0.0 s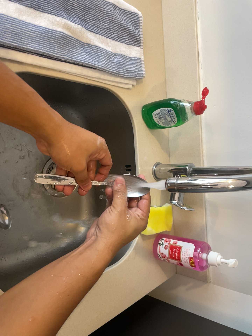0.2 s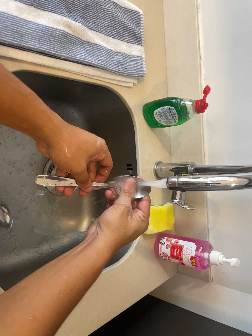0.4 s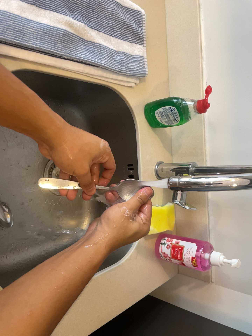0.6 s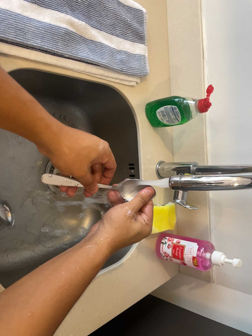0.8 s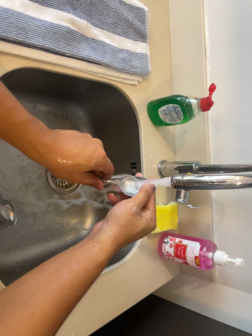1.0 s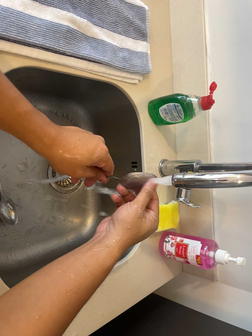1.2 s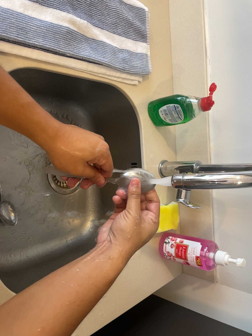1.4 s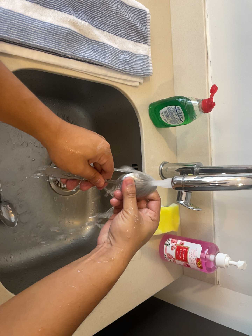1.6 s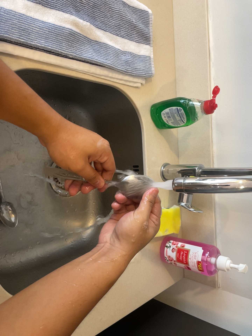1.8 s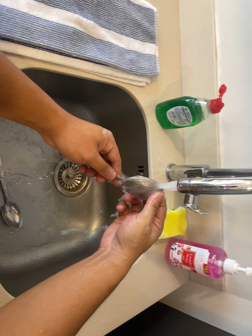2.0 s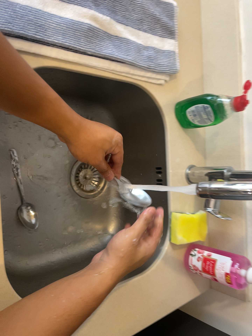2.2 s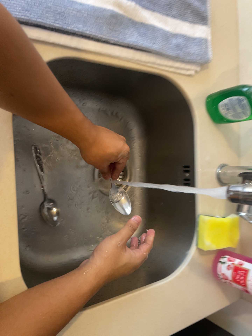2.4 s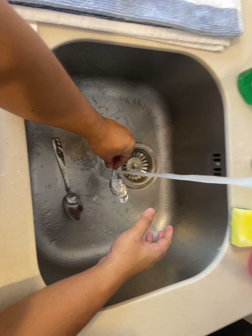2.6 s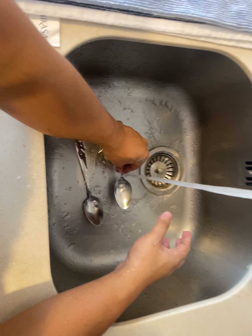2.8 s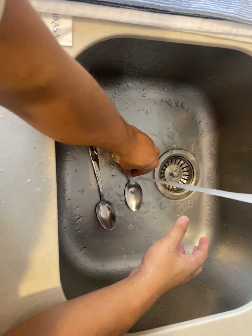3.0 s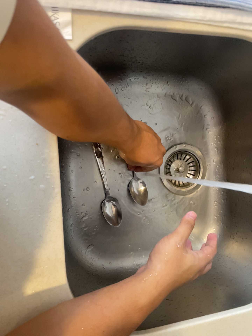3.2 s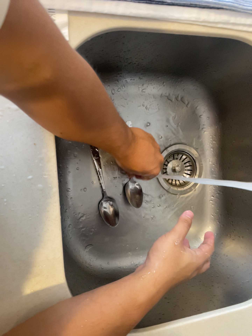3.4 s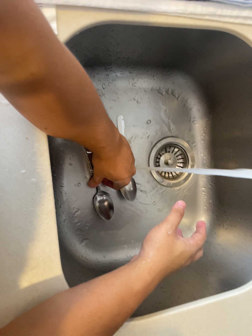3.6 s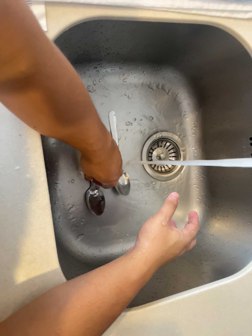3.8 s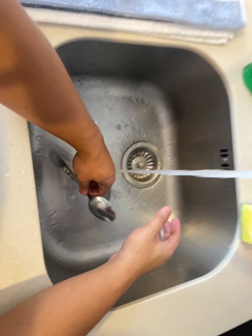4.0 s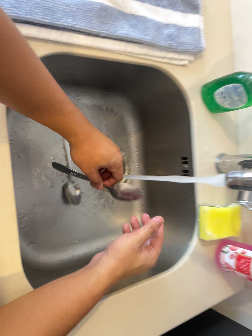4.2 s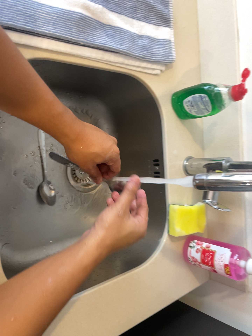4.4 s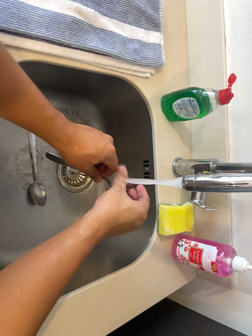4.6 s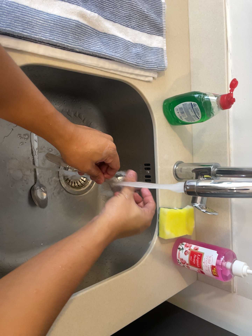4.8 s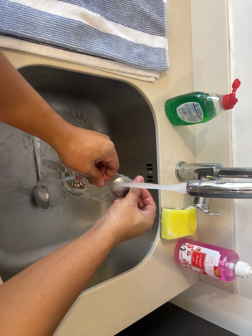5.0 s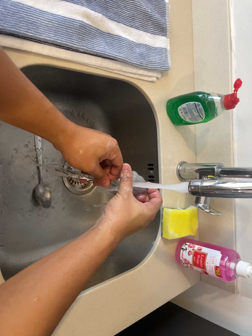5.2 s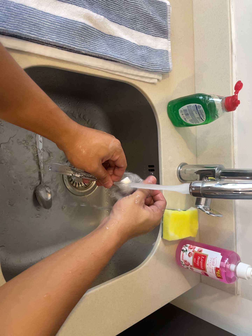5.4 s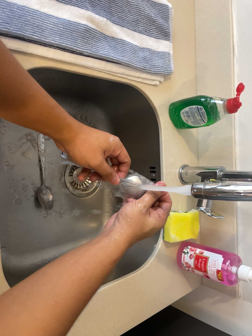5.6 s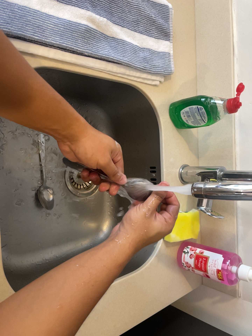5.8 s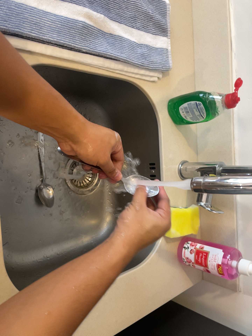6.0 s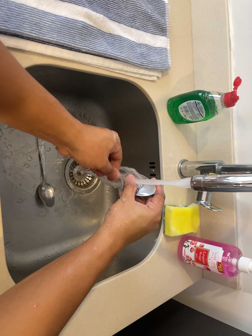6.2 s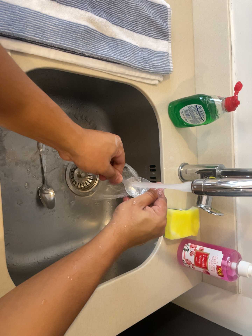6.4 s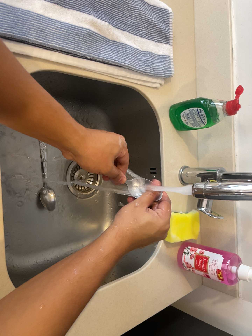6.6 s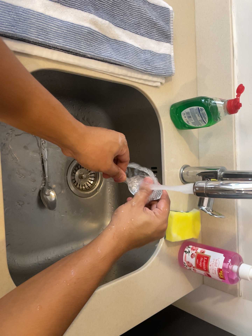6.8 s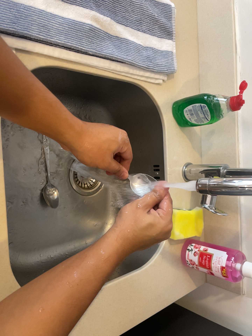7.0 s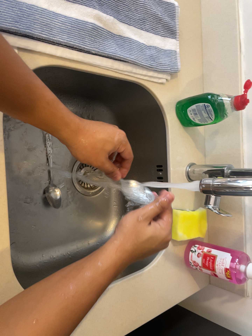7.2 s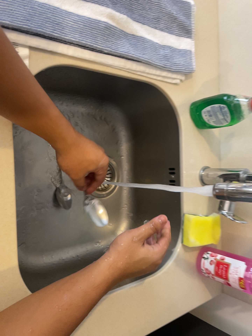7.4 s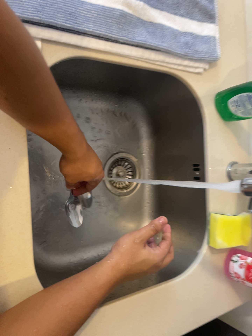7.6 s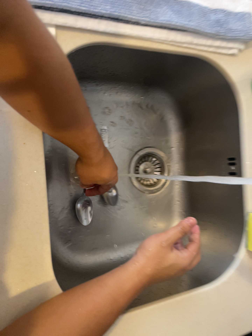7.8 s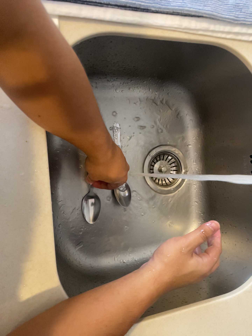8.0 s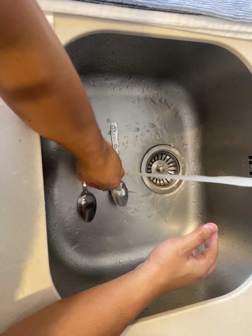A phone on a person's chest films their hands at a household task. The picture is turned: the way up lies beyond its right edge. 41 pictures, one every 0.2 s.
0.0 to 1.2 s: The camera keeps its place and its aim.
1.2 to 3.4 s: The scene slides to the right, as the camera pans about 30 degrees to its left. It travels forward, about 16 cm, so what stands in front looms larger.
3.4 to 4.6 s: The camera swings to its right by about 25 degrees, and the scene slides to the left. It travels backward, about 12 cm, so what stands in front gets smaller.
4.6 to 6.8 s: The camera keeps its place and its aim.
6.8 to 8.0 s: The camera swings to its left by about 20 degrees, and the scene slides to the right. It travels forward and to its right, about 12 cm, so what stands in front looms larger.
The film runs forward here.
